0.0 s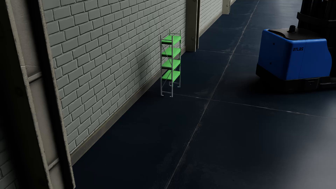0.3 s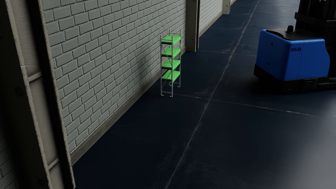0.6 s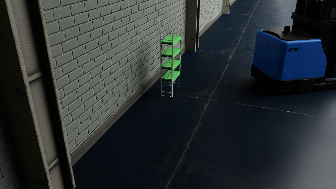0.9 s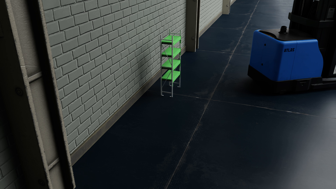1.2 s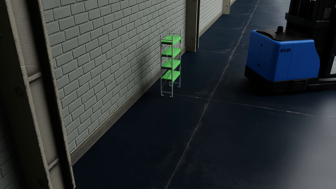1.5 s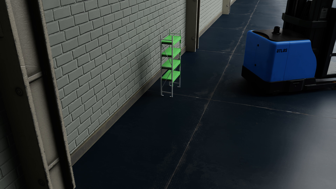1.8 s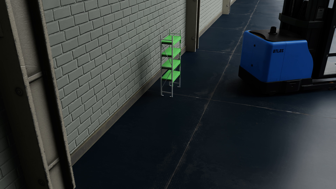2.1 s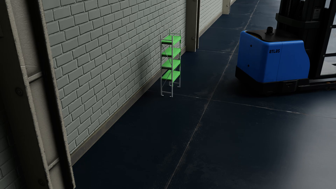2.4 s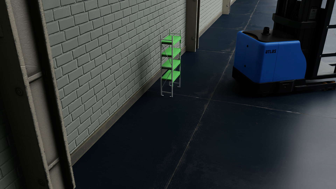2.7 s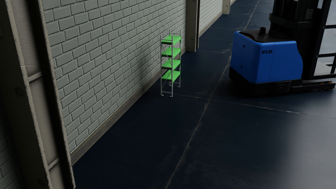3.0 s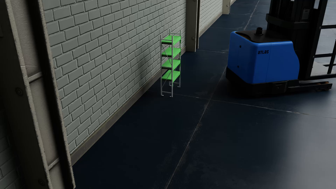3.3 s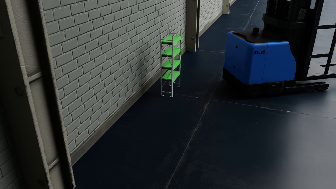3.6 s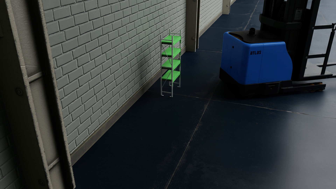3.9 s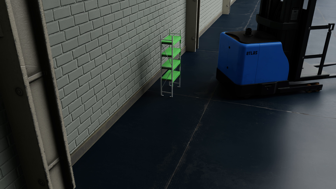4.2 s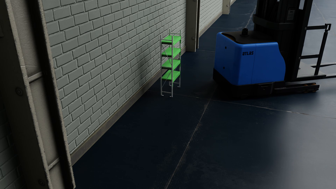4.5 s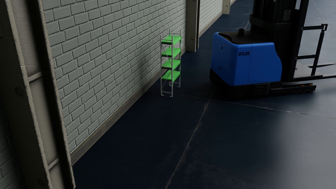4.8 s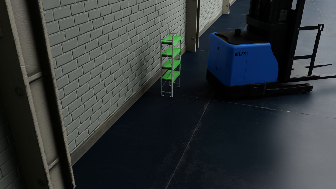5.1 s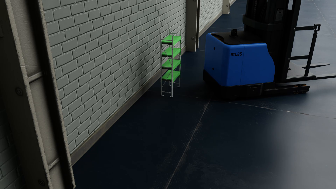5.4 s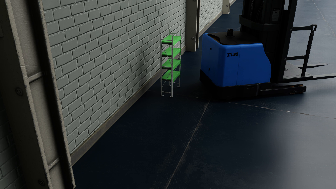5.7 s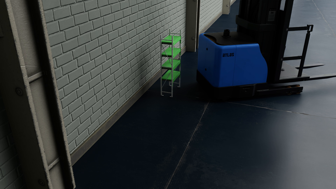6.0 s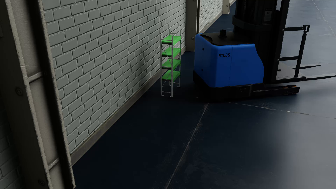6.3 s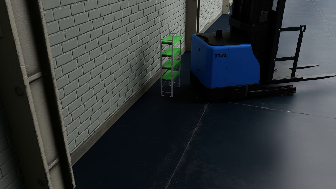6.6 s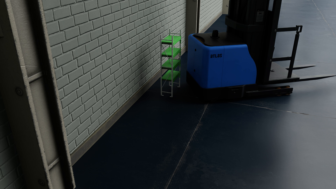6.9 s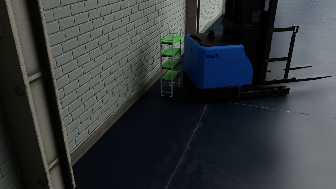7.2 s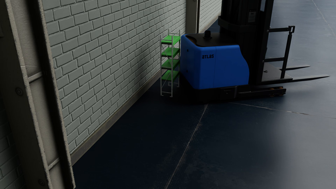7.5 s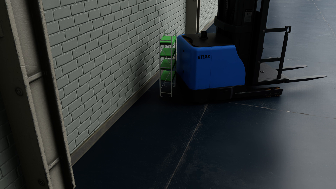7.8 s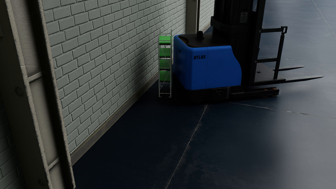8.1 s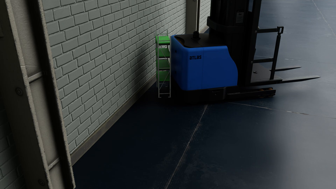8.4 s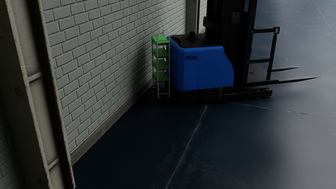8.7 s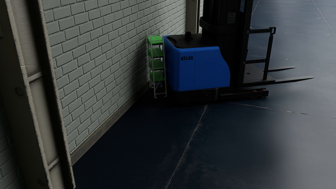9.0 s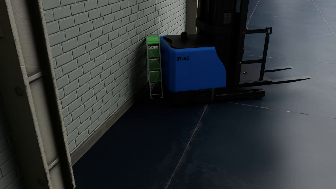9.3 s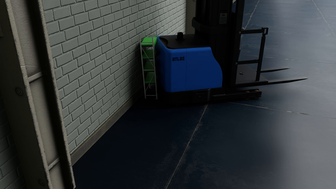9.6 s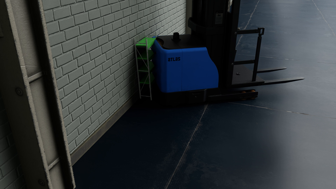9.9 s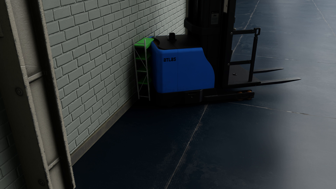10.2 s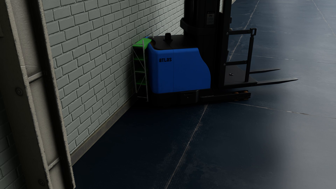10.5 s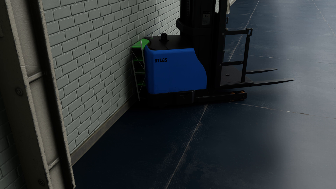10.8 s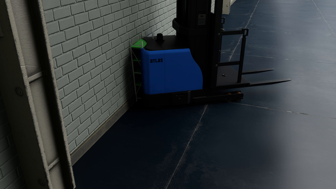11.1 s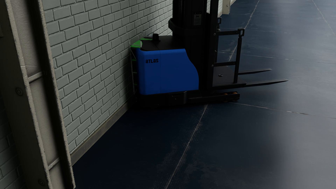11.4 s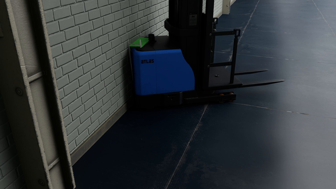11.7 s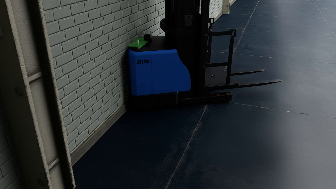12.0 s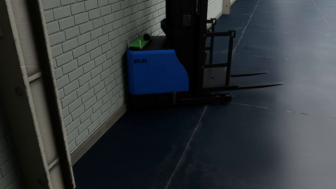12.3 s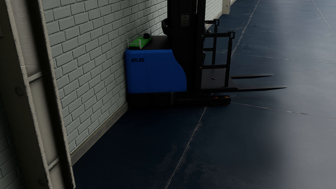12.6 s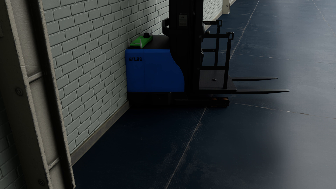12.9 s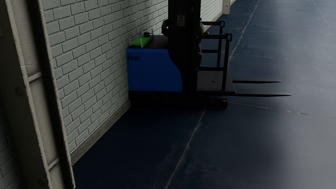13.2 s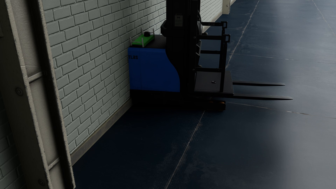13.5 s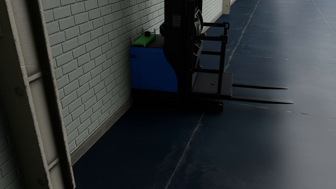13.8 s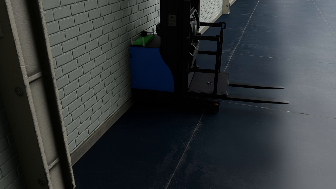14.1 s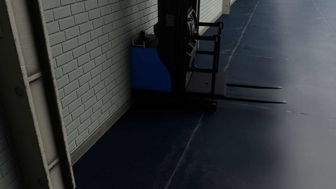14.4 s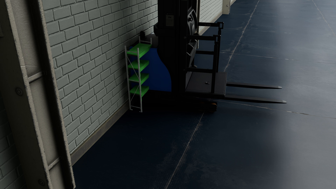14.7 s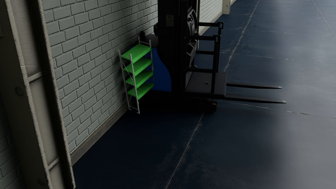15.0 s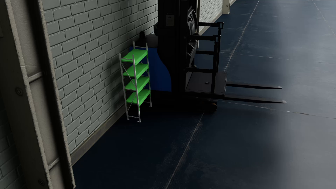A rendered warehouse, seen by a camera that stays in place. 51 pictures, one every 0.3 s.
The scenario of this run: A forklift runs into an object in its way.
